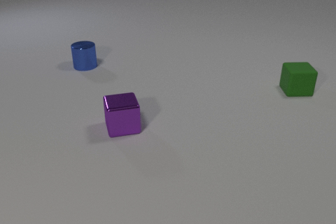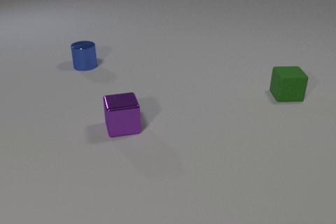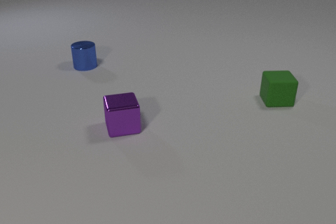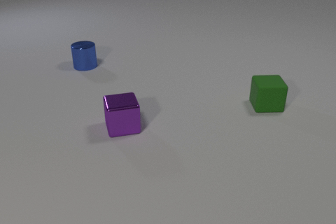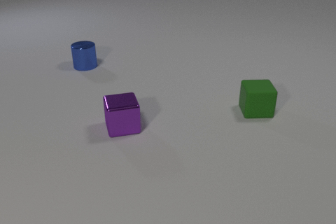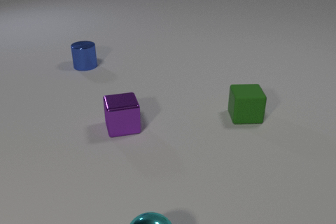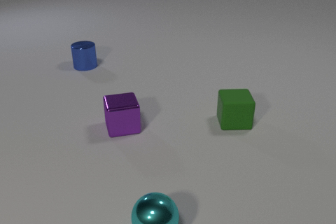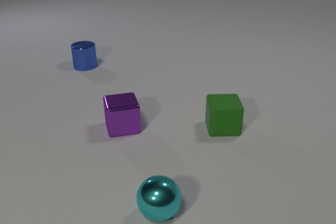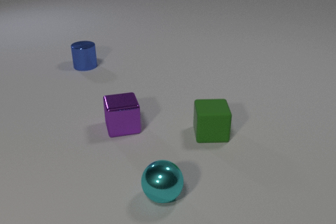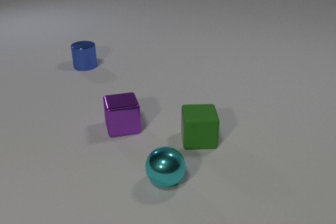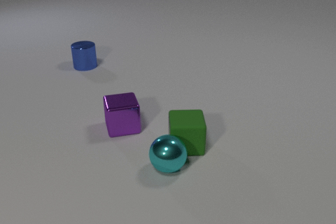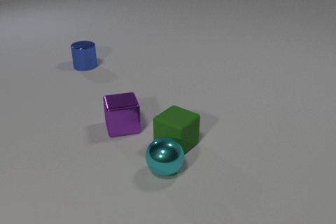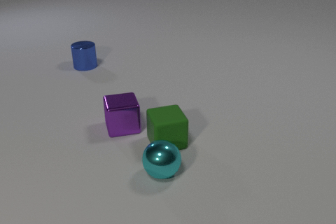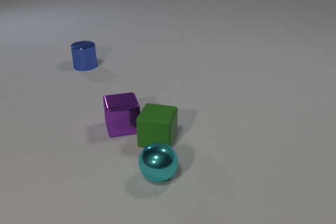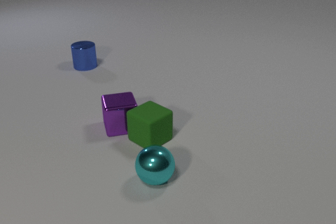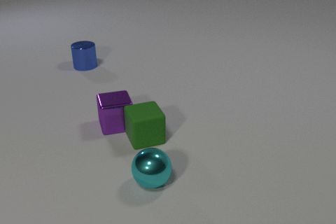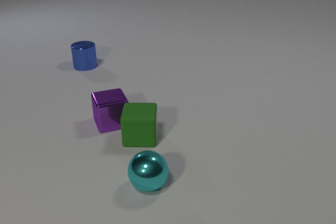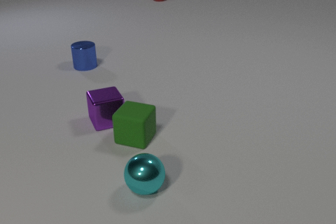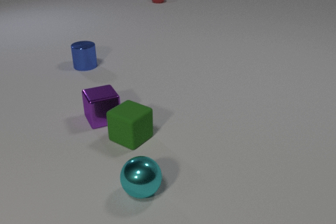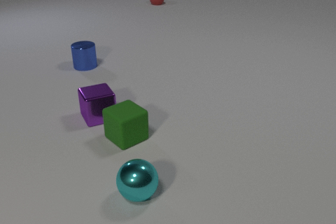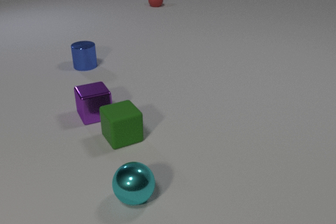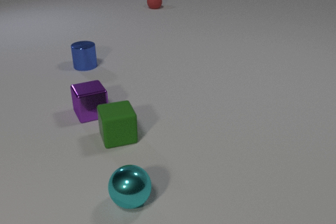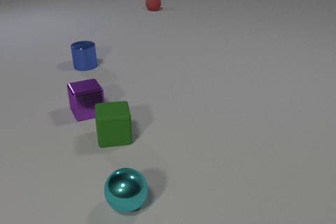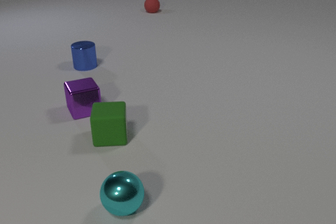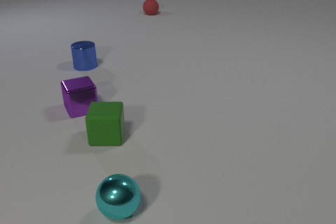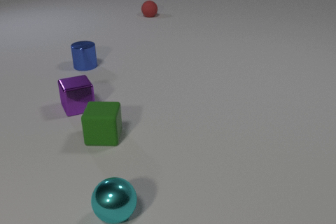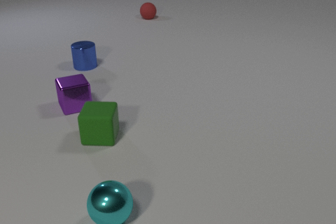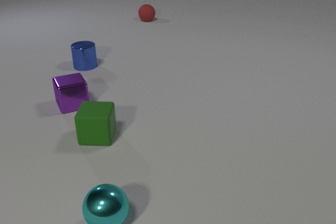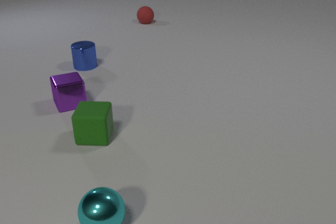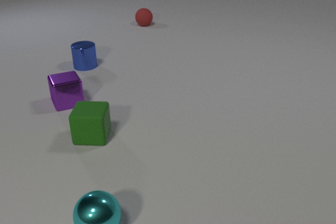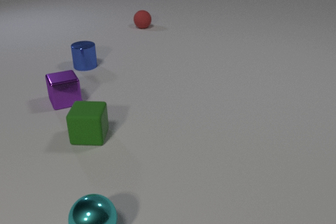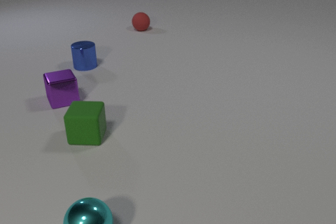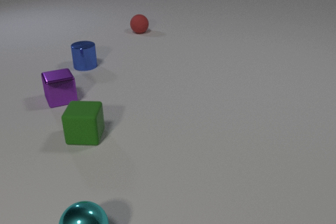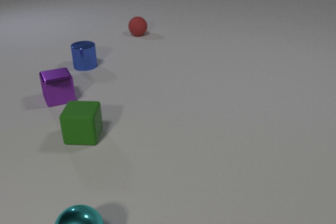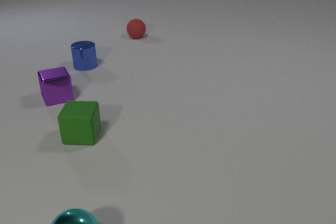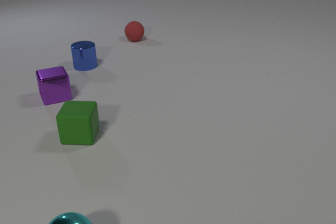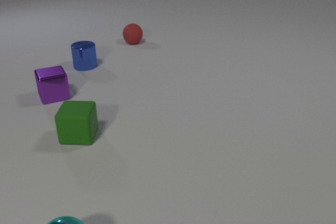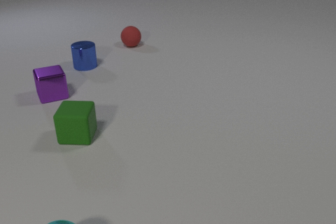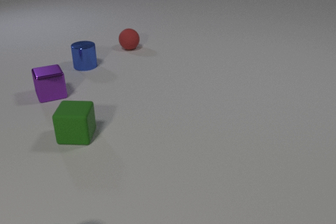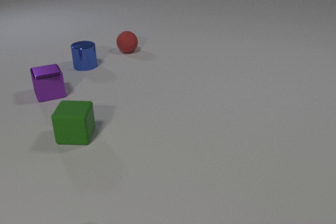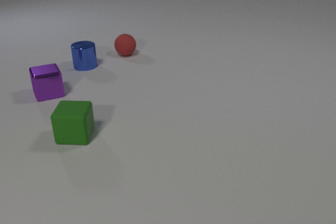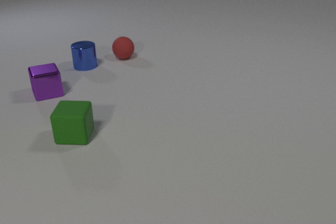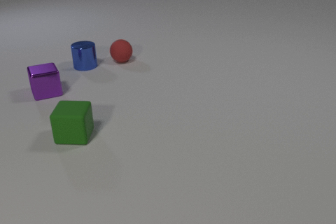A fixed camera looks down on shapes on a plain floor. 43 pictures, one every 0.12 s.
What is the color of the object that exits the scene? cyan.
How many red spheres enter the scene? 1.
How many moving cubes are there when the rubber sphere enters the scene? 2.
0.00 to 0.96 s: The cyan metal sphere comes in at the bottom edge, rolls away from the camera. The green rubber cube slides toward the camera and to the left.
0.96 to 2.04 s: The cyan metal sphere rolls to the left and away from the camera. The green rubber cube slides to the left. The purple metal cube slides to the left and away from the camera. The red rubber sphere comes in at the top edge, rolls toward the camera. The cyan metal sphere and the green rubber cube collide. The green rubber cube and the purple metal cube collide.
2.04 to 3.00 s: The cyan metal sphere rolls toward the camera and to the left. The green rubber cube slides to the left. The purple metal cube slides away from the camera and to the left. The red rubber sphere rolls toward the camera.
3.00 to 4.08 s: The cyan metal sphere rolls to the left and toward the camera. The green rubber cube slides to the left. The purple metal cube slides away from the camera and to the left. The red rubber sphere rolls toward the camera.
4.08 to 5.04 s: The cyan metal sphere rolls to the left and toward the camera, leaves at the bottom edge. The green rubber cube slides to the left. The purple metal cube slides away from the camera and to the left. The red rubber sphere rolls toward the camera.
